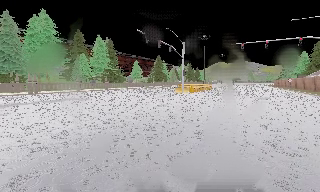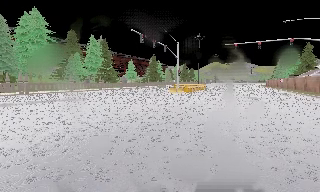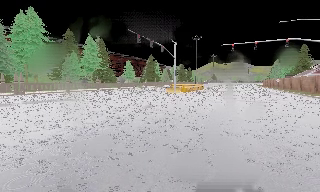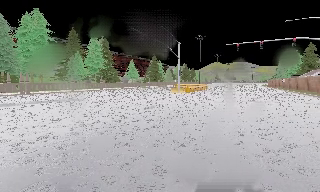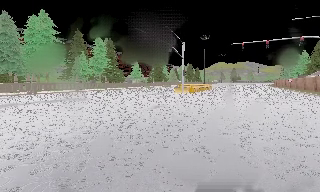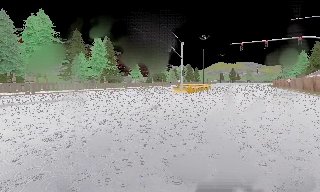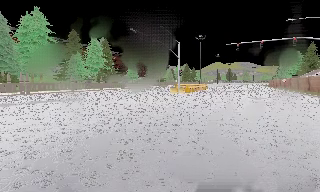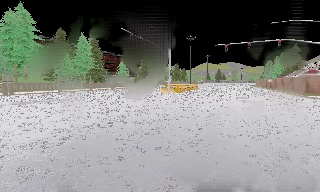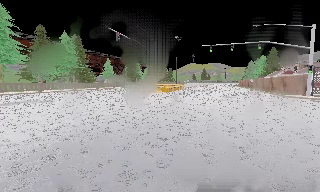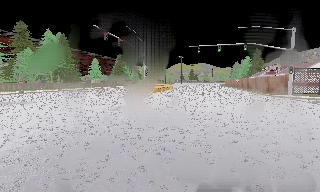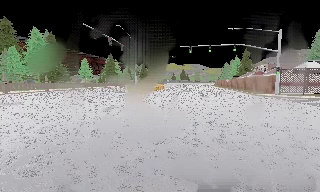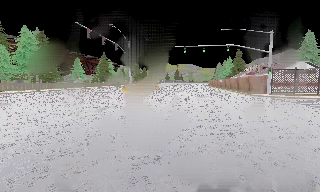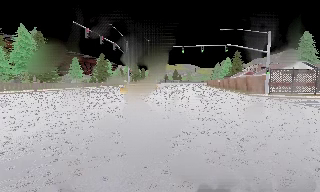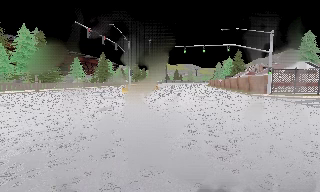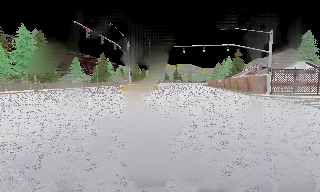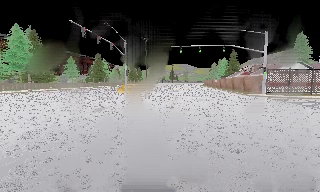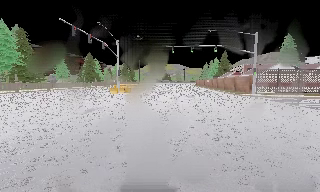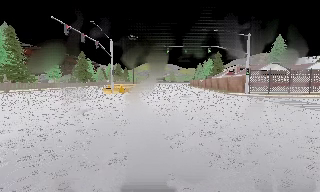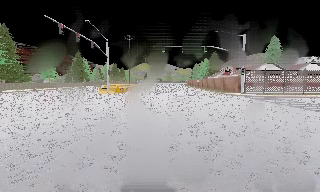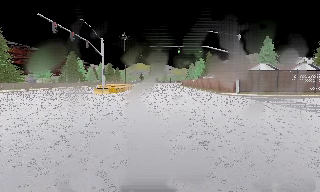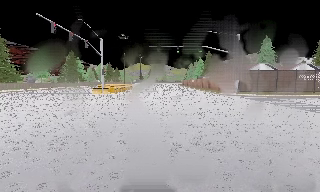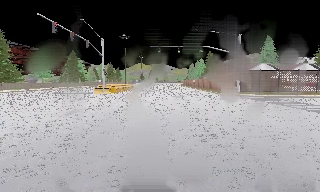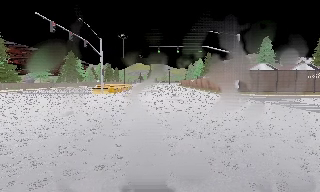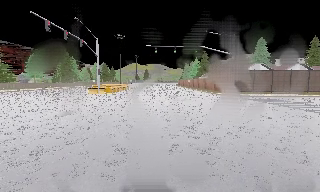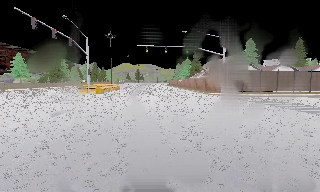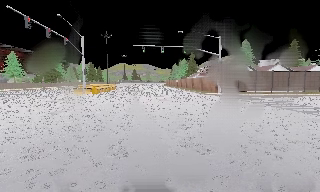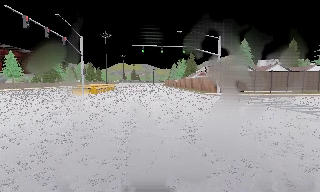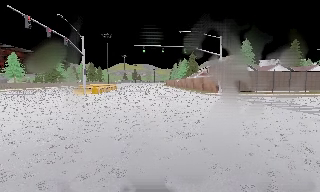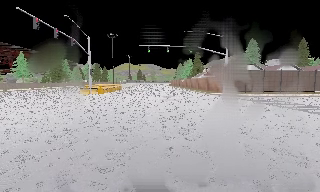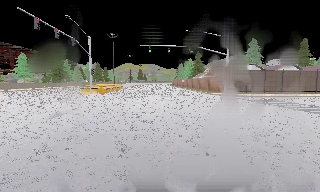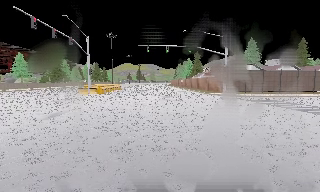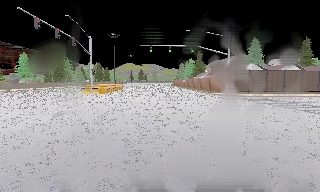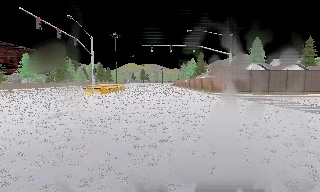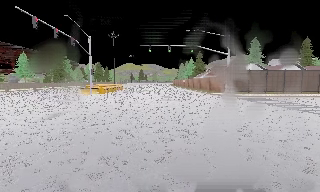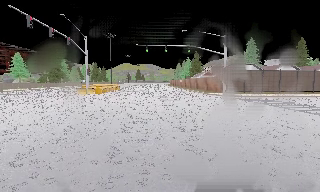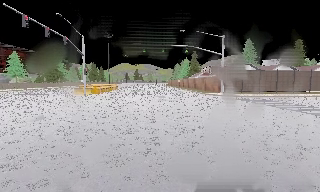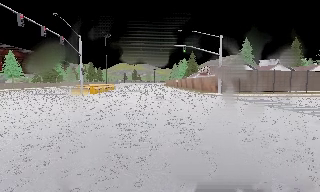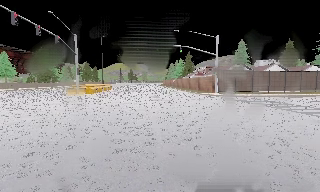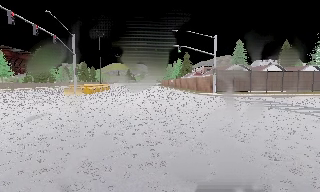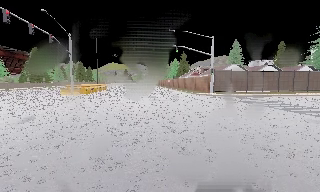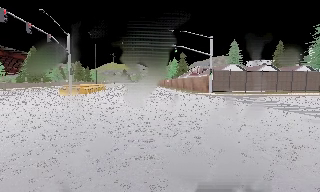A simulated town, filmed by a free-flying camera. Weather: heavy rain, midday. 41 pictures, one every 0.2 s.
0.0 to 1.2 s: The camera shifts only a little, or ends up much as it began.
1.2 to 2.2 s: The camera pans to its right, which is clockwise from overhead, by about 15 degrees.
2.2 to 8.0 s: The scene slides to the left, as the camera pans about 20 degrees to its right. It travels forward, about 1 m, so what stands in front looms larger.
The film runs forward here.
